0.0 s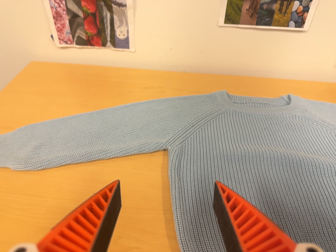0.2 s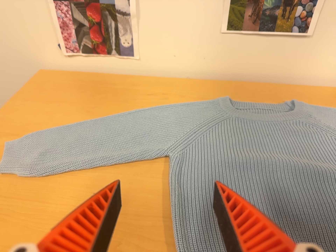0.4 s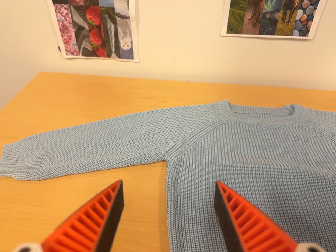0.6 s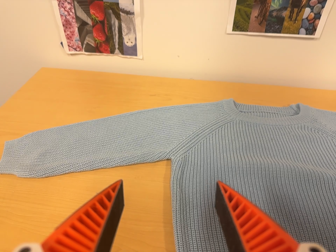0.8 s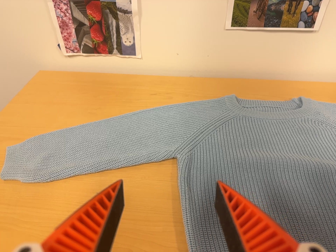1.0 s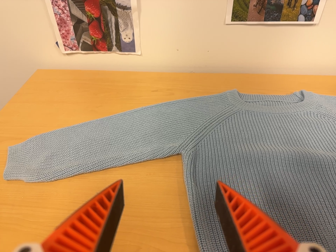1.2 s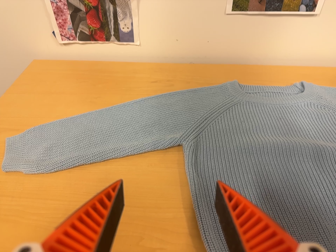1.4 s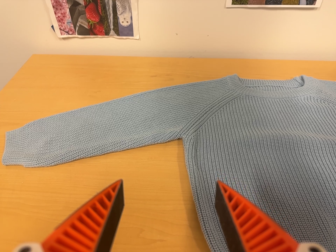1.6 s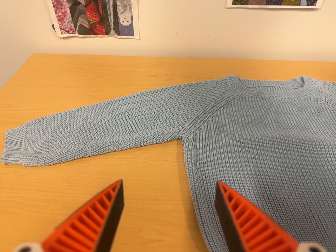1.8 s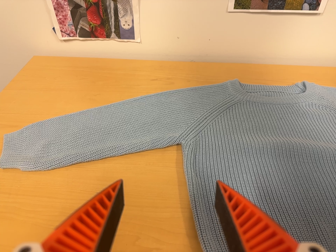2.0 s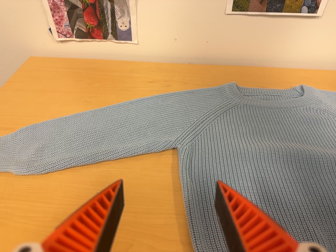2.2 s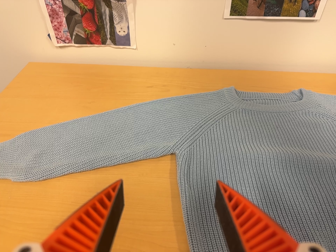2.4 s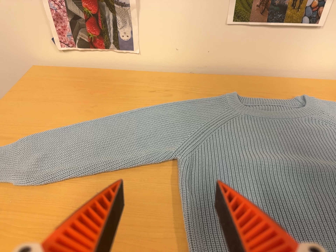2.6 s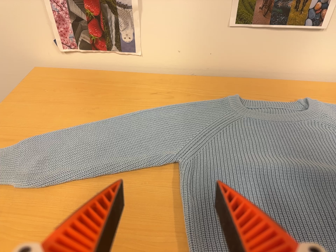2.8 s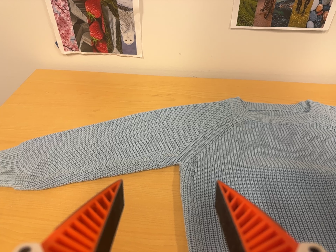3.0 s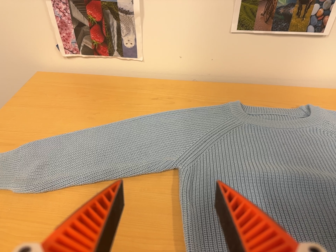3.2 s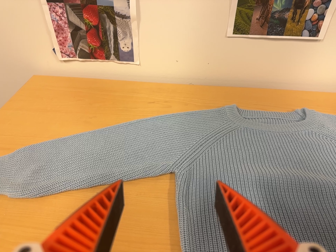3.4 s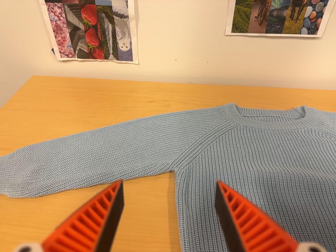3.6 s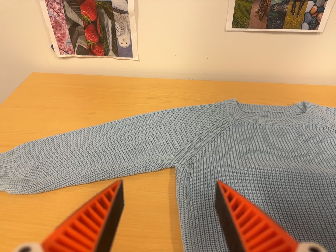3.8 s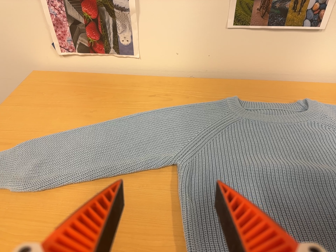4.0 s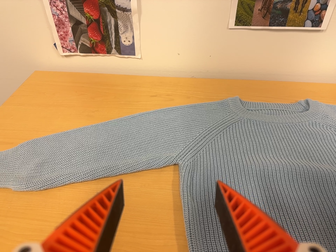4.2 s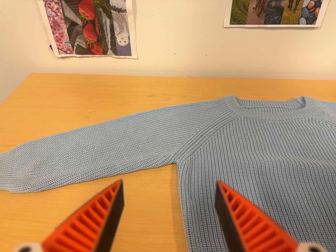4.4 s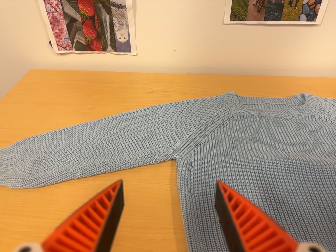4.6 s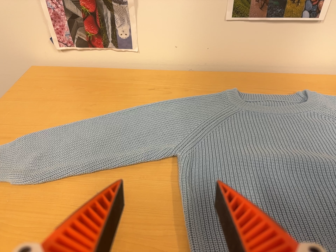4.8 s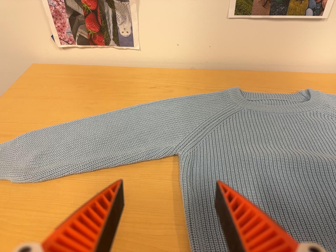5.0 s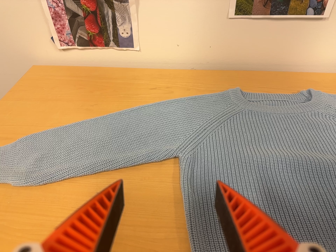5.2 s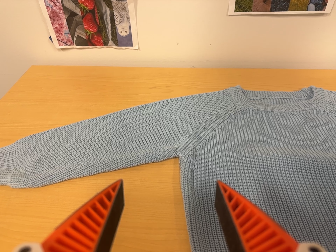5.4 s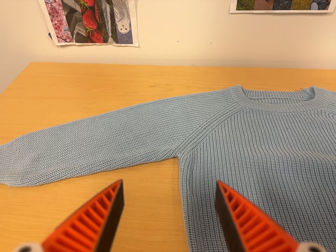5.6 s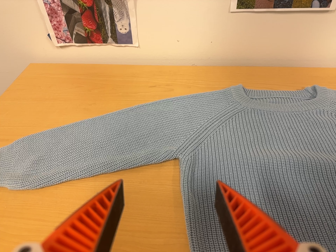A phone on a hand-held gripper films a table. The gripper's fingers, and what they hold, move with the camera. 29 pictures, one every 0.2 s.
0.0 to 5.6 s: The camera travels forward, about 6 cm, so what stands in front looms larger.
The film runs forward here.
